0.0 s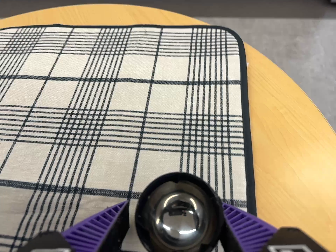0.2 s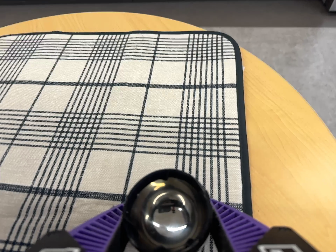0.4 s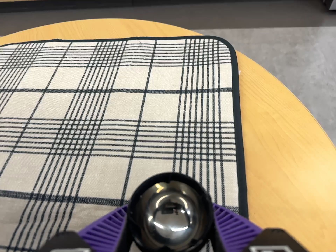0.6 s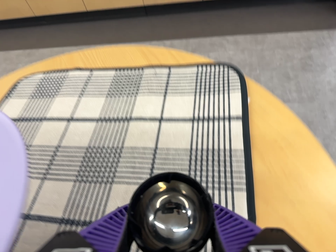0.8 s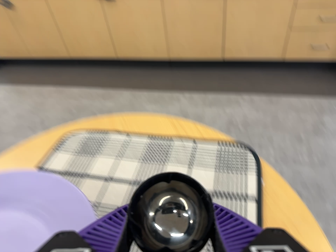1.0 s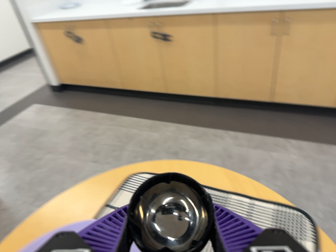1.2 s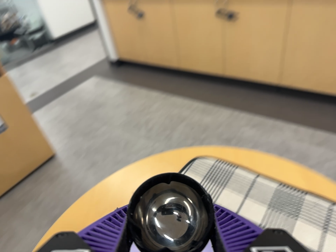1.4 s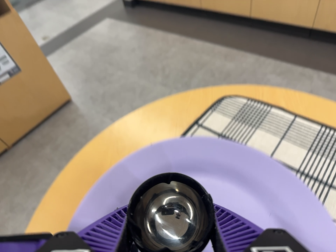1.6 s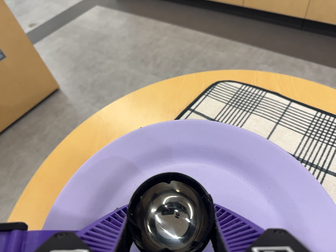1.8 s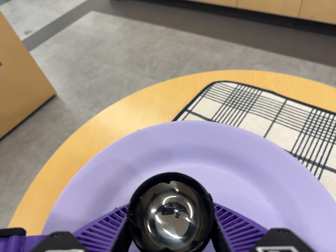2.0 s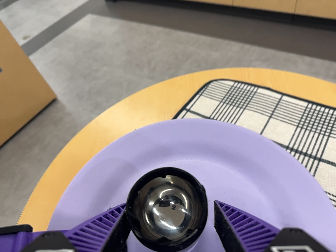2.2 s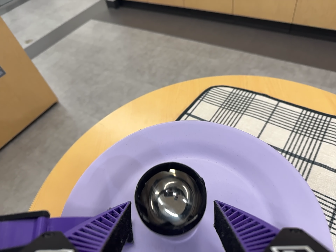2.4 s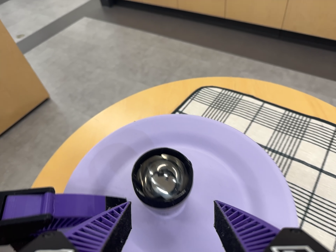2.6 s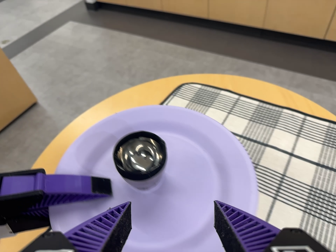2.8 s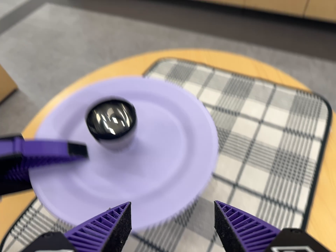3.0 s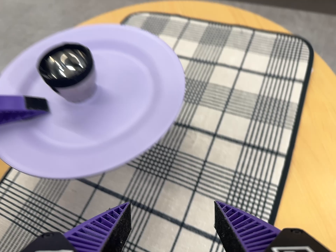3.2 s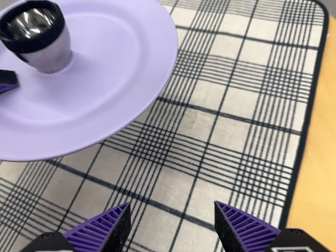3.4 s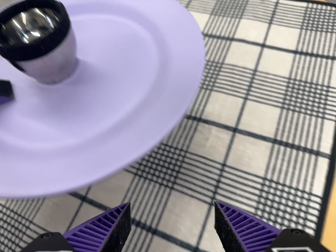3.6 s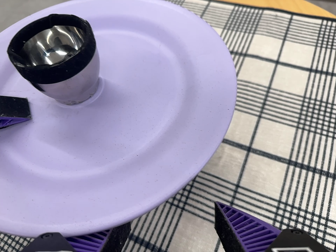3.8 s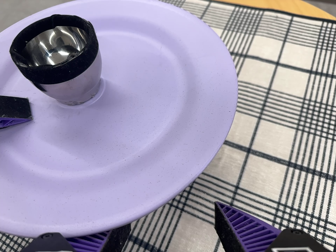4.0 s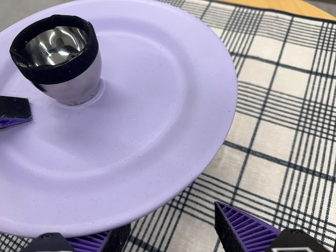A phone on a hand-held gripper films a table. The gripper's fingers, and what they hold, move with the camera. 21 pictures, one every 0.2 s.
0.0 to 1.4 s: The camera swings to its left by about 30 degrees, and the scene slides to the right. It travels to its left, toward the top of its view and backward, about 20 cm, so close, fixed things drift to the right. It rolls about its line of sight by about 15 degrees, and the scene rotates clockwise.
1.4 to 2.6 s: The camera travels backward and toward the bottom of its view, about 10 cm, so what stands in front gets smaller.
2.6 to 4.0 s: The camera travels forward, about 12 cm, so what stands in front looms larger. Its aim tips toward the bottom of its view by about 10 degrees, and the scene shifts upward.
The film runs backward here.
